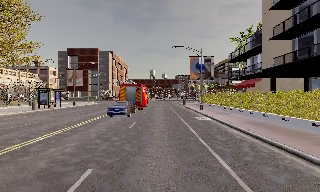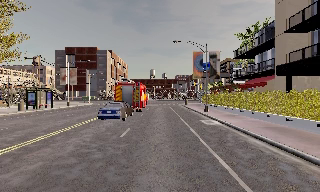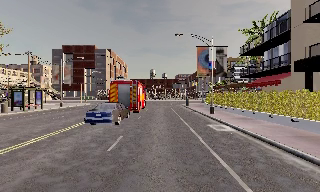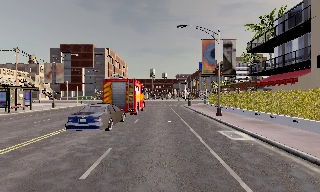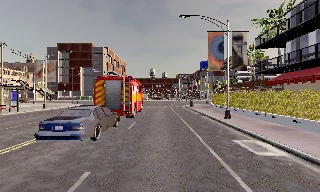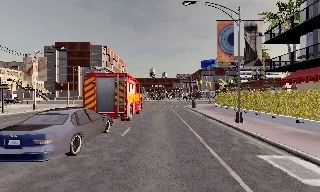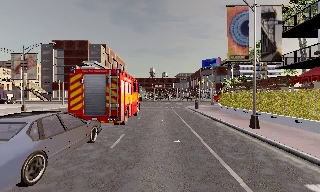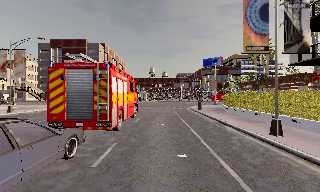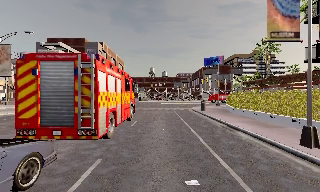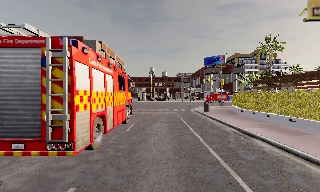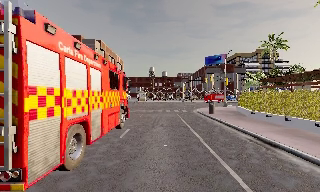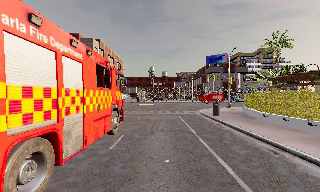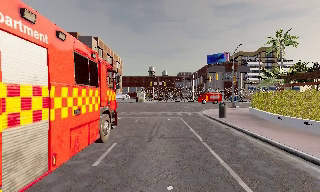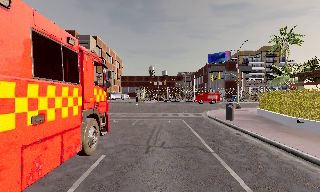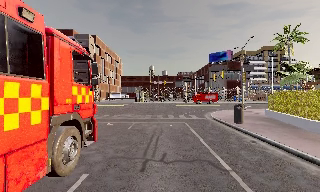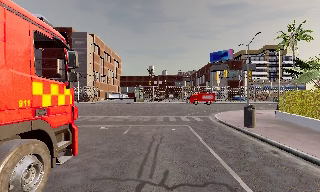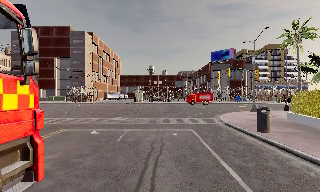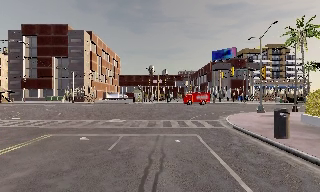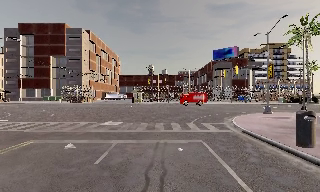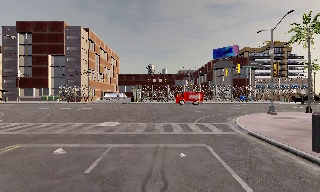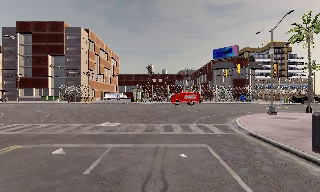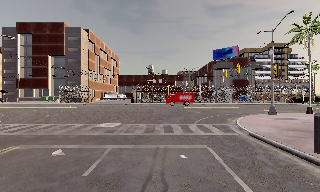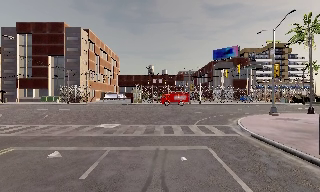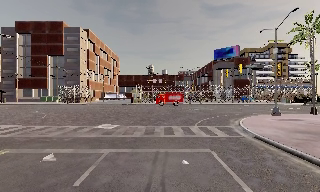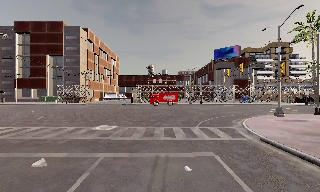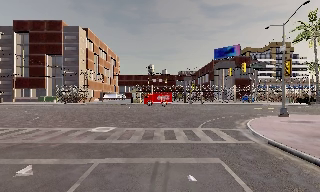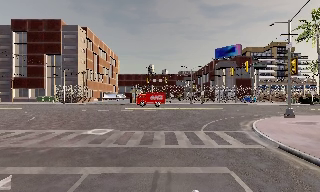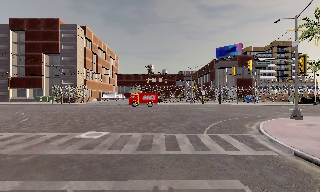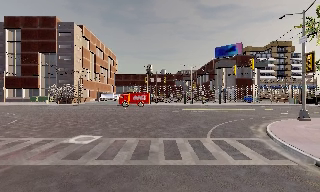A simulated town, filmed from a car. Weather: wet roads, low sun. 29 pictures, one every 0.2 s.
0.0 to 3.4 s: The camera travels forward, about 25 m, so what stands in front looms larger.
3.4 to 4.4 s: The camera travels forward, about 2 m, so what stands in front looms larger. It loses speed.
4.4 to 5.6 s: The camera travels forward, about 3 m, so what stands in front looms larger. It gains speed.
The film runs forward here.
